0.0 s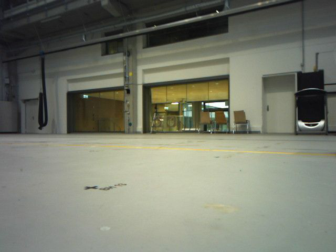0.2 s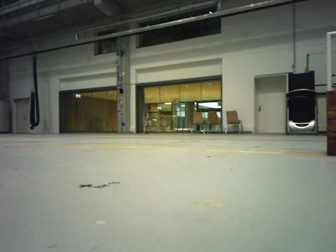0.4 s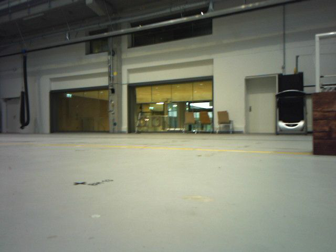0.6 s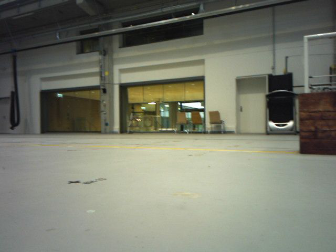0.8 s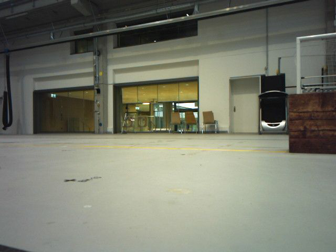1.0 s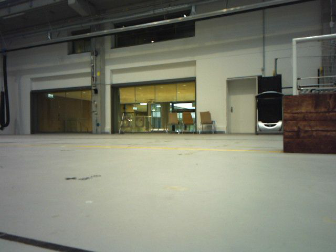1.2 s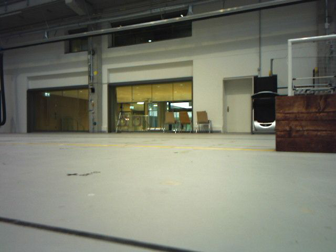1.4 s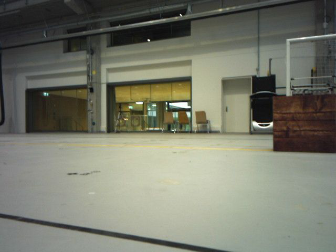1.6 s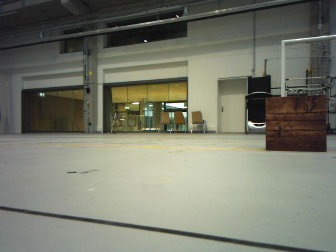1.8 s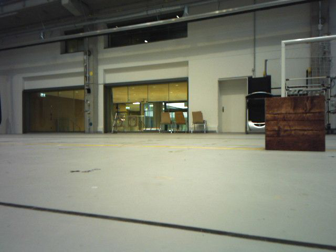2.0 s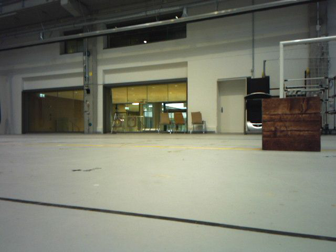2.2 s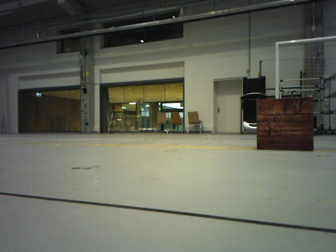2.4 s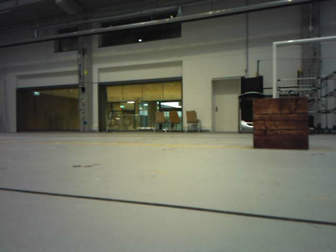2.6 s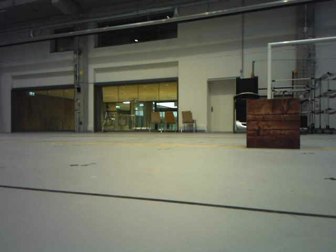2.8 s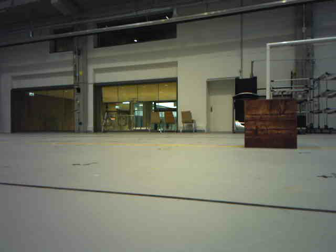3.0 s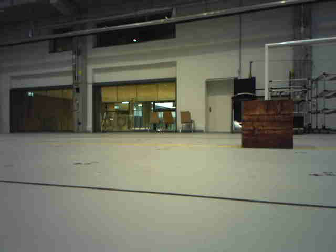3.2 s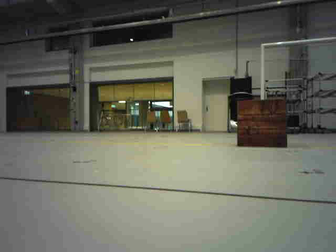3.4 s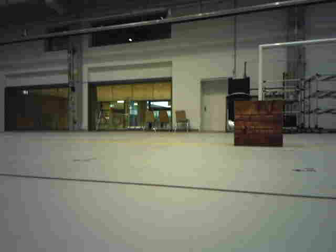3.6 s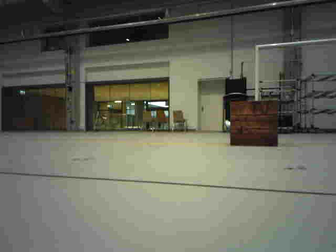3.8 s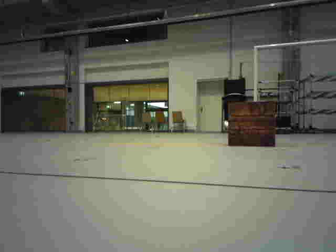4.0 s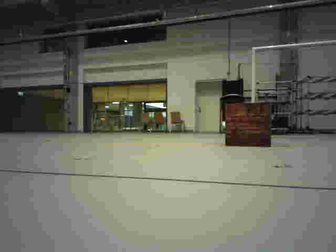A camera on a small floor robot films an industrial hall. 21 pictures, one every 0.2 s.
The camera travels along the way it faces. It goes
backward.
0.0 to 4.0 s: The scene slides to the left, as the camera pans about 10 degrees to its right. It travels backward, about 0.8 m, so what stands in front gets smaller.
The film runs backward here.
